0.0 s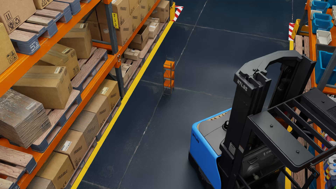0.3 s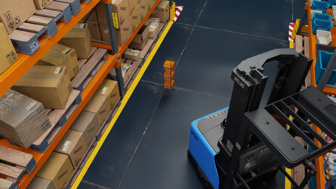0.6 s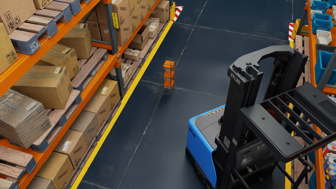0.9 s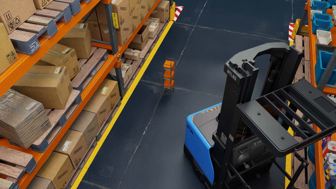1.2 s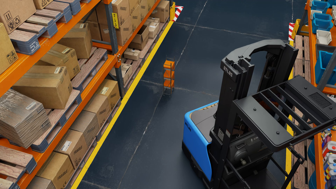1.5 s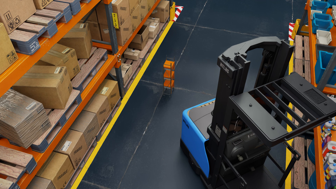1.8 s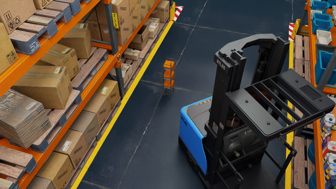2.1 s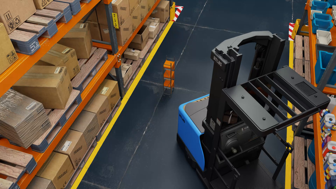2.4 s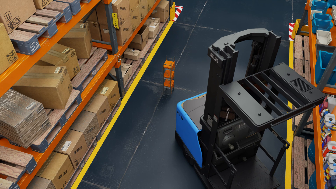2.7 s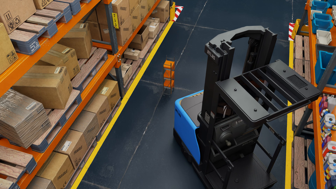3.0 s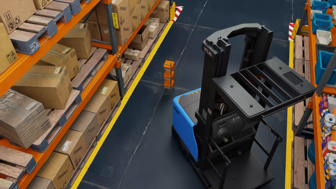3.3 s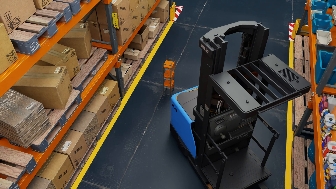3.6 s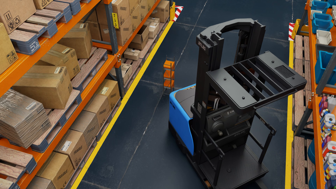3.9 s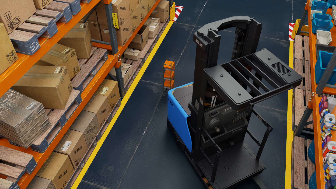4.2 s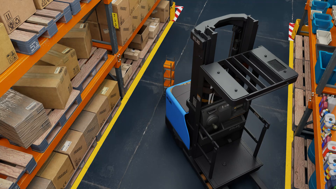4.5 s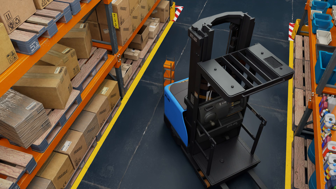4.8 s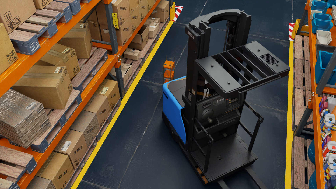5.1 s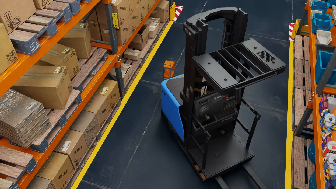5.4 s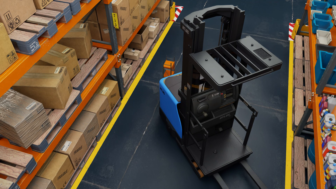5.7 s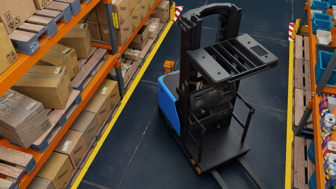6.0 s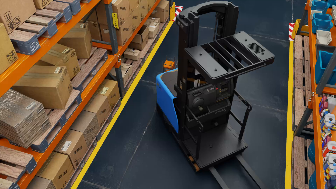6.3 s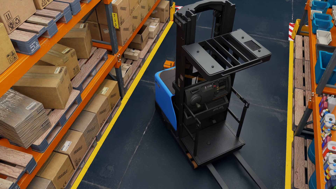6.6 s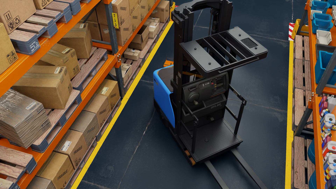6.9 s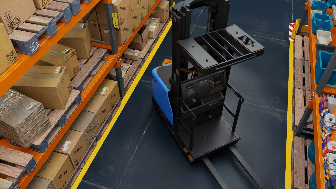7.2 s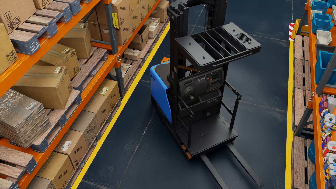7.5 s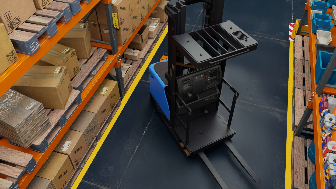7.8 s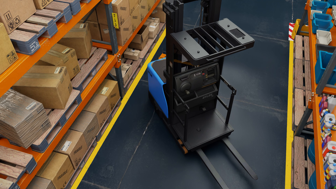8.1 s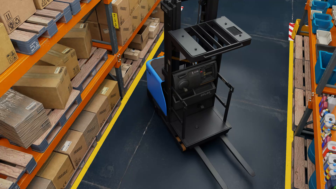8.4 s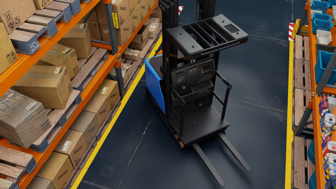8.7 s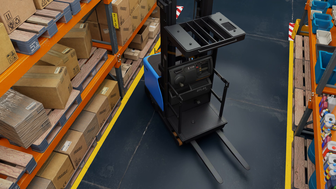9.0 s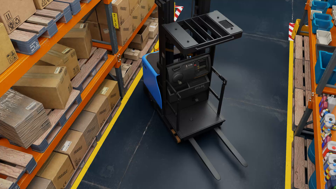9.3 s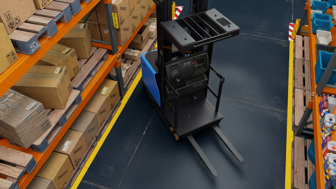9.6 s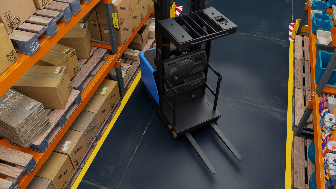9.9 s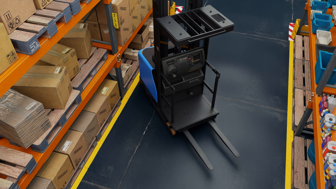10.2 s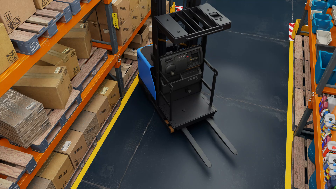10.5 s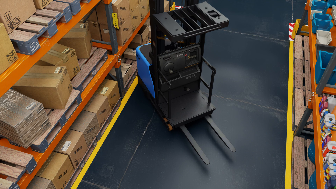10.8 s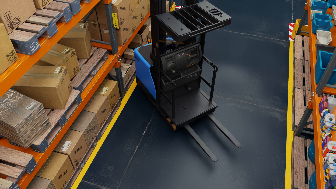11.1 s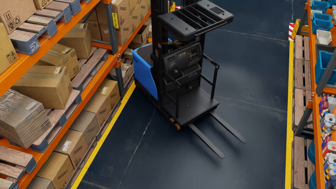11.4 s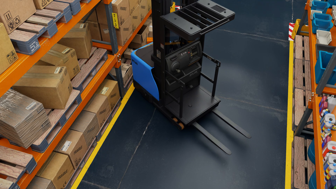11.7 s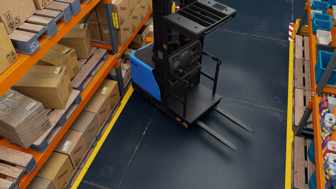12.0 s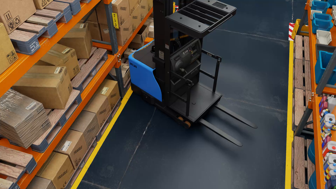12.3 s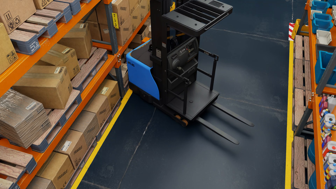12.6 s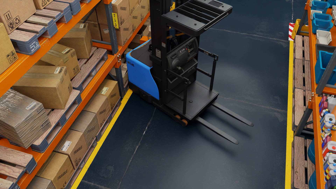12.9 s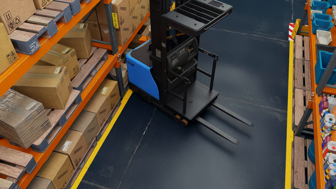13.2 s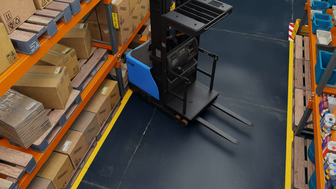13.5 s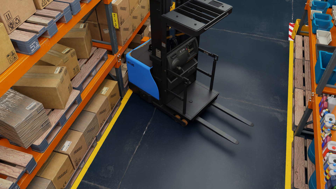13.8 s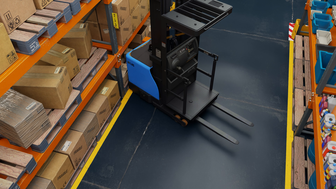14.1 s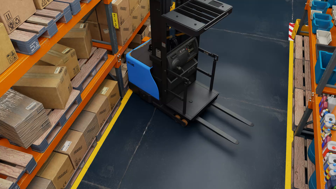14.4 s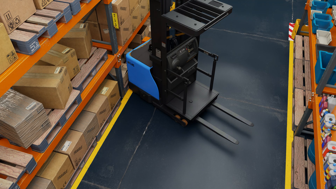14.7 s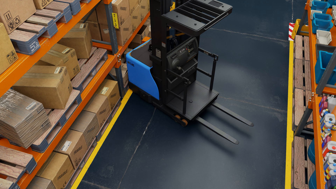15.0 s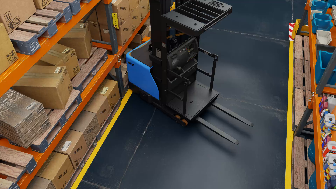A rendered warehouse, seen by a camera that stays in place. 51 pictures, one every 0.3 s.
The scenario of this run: A forklift runs into an object in its way.
